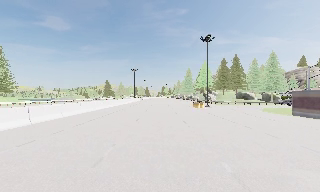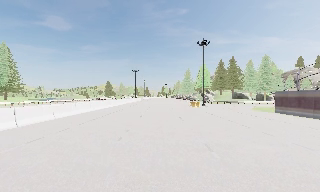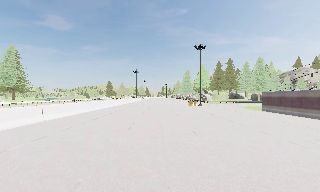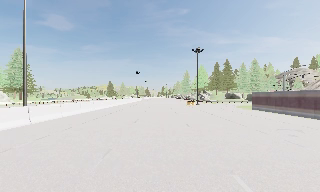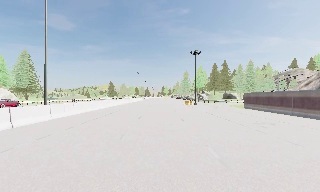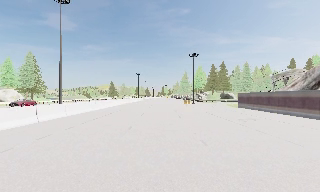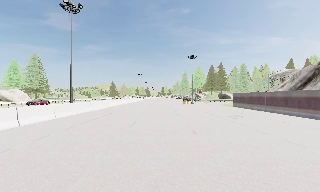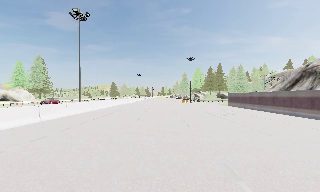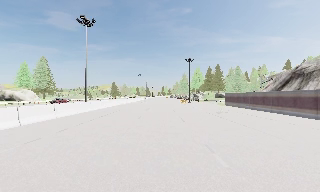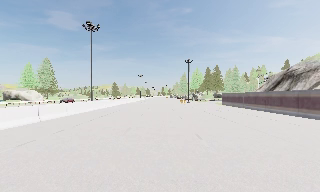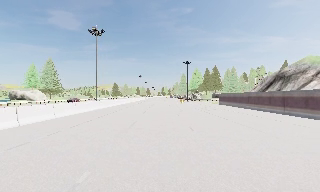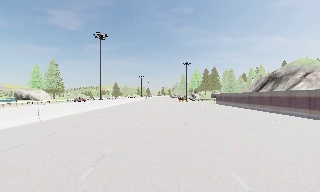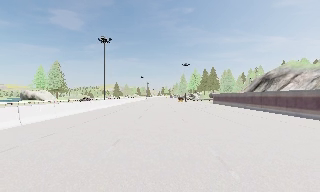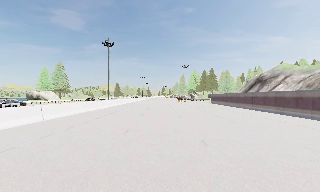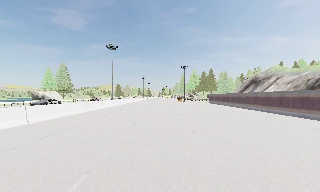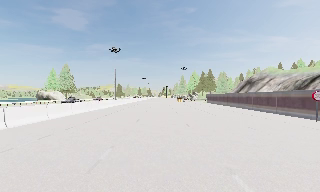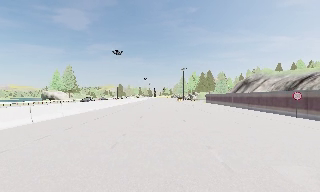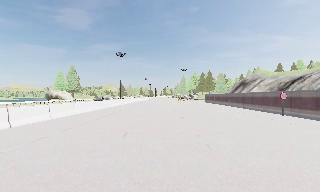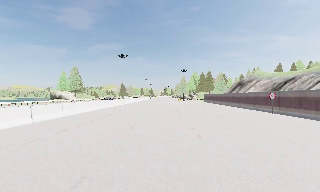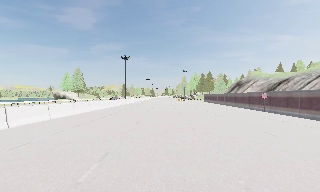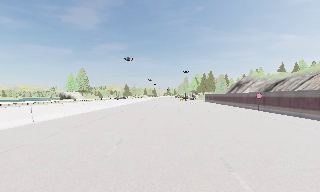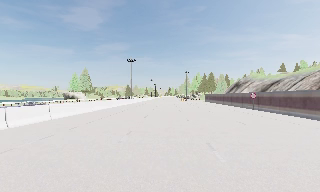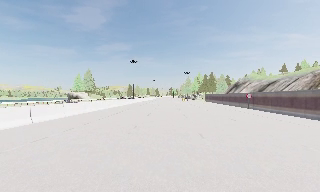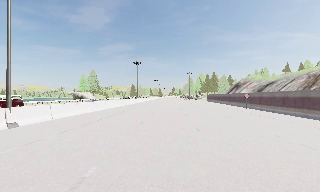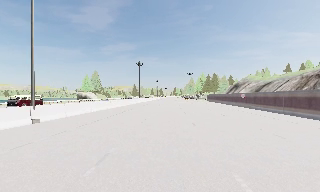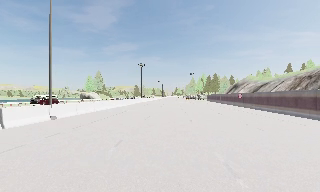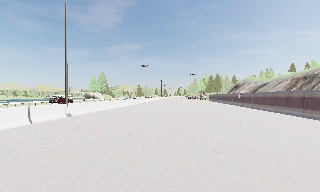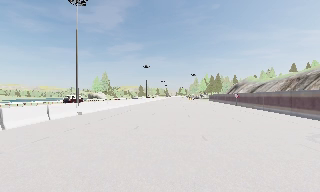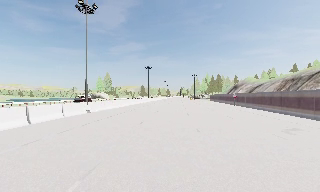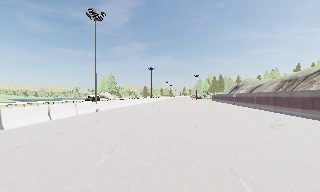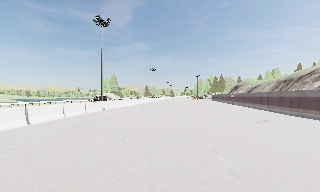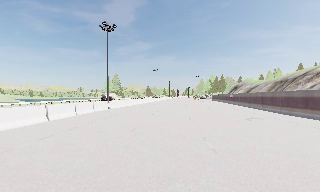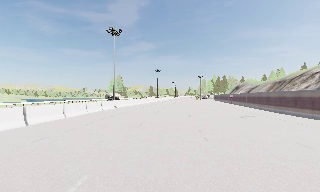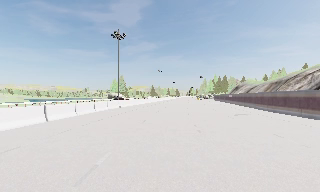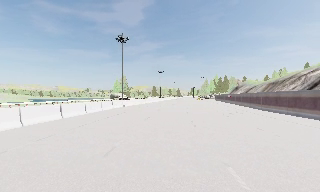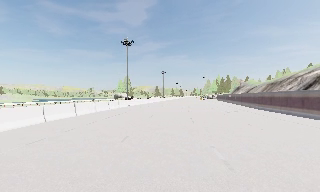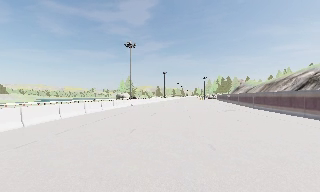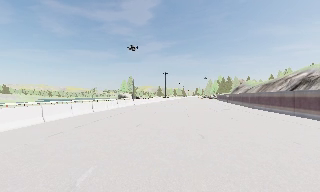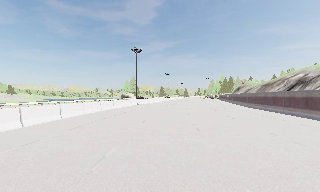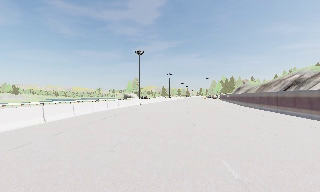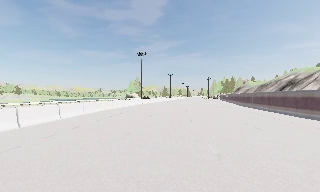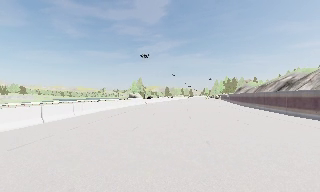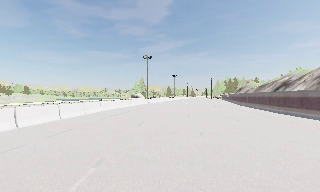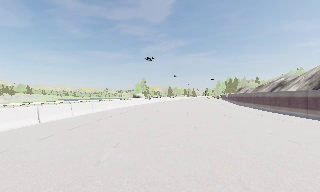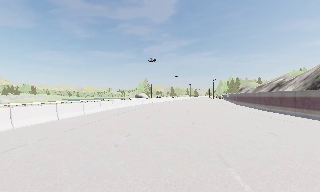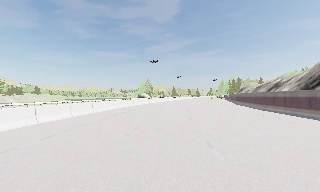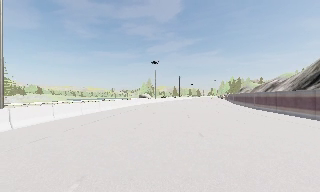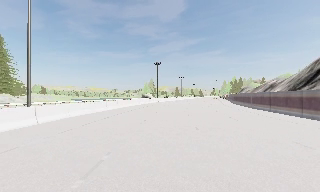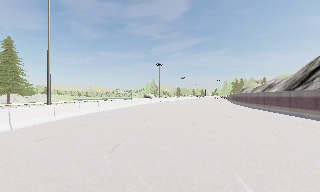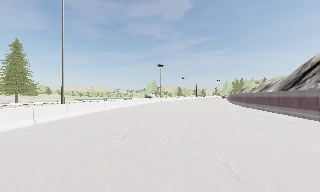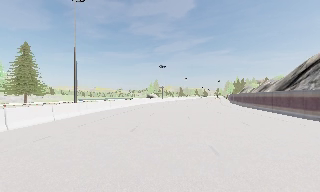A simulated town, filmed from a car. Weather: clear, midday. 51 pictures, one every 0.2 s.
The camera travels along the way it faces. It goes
backward.
0.0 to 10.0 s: The scene slides to the right, as the camera pans about 20 degrees to its left. It travels backward, about 85 m, so what stands in front gets smaller.
The film runs backward here.
